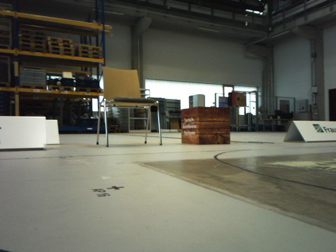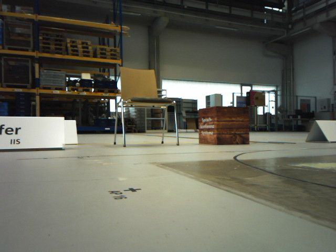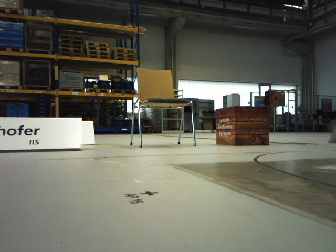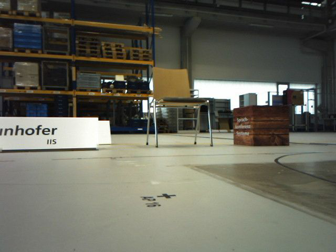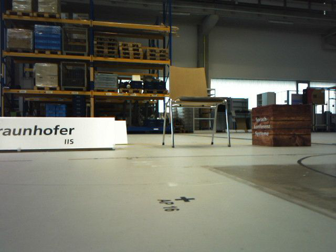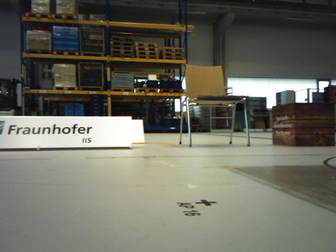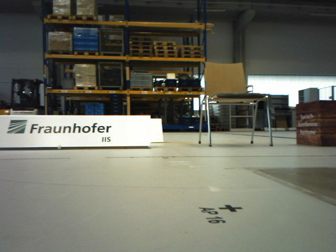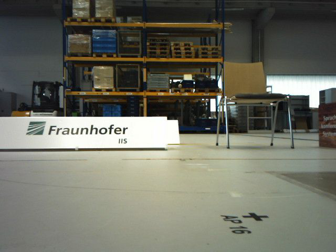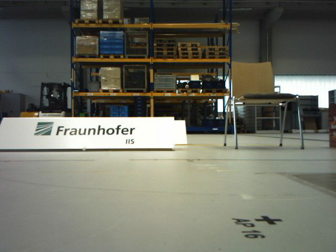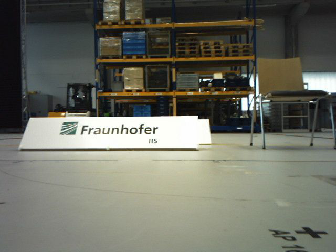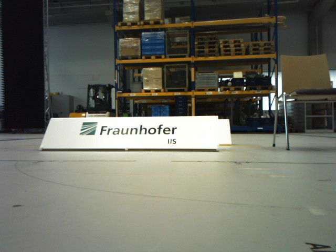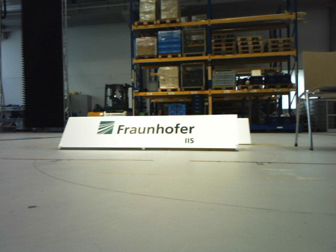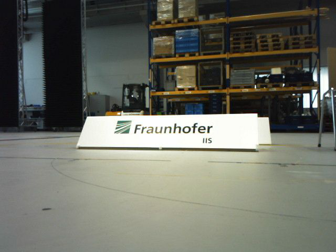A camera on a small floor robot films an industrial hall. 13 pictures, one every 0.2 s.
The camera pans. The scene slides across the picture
to the right.
The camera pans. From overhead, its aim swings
counterclockwise.
0.0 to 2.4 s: The camera swings to its left by about 40 degrees, and the scene slides to the right. It travels forward, about 0.4 m.
The film runs forward here.
